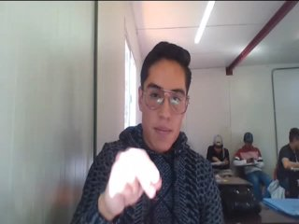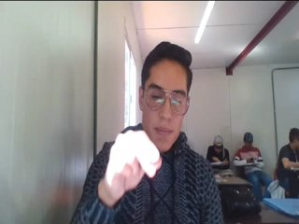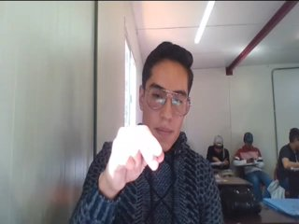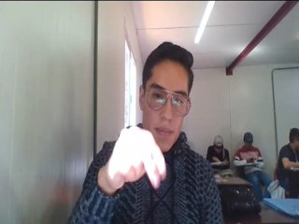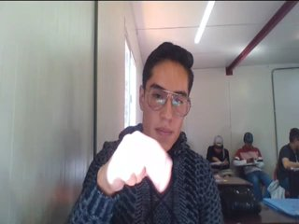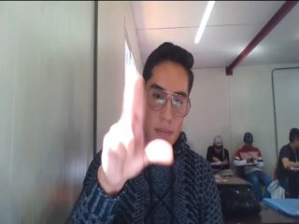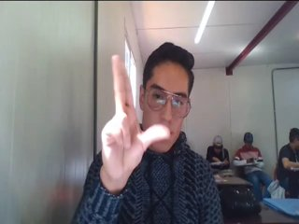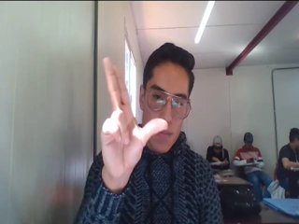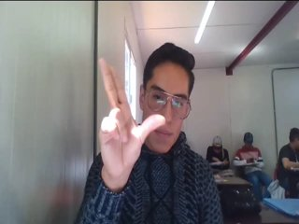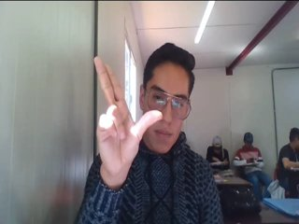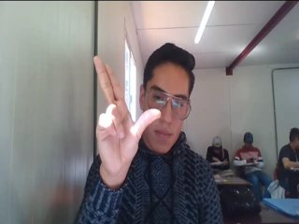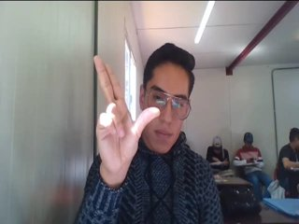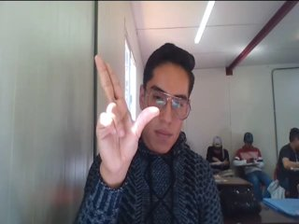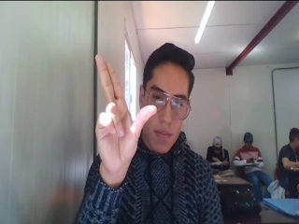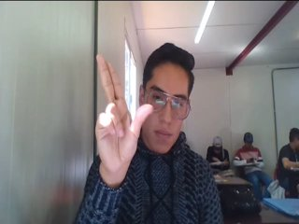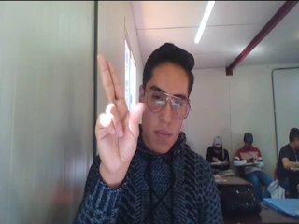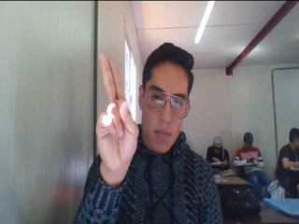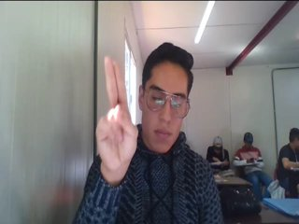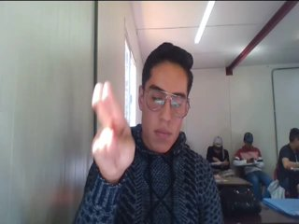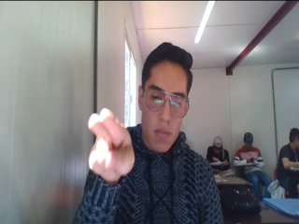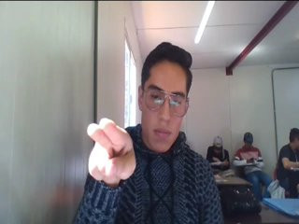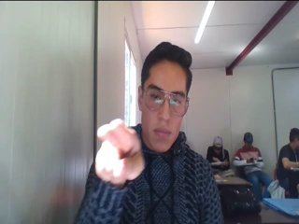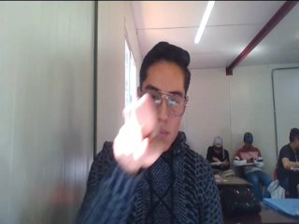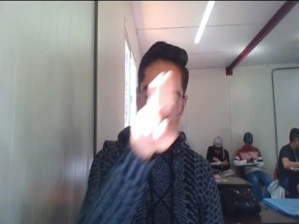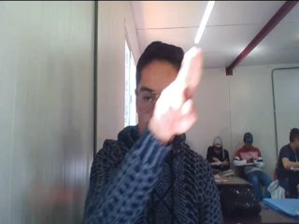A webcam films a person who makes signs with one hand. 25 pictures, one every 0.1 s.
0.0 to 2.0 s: Zoom in.
2.1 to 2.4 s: Pointing with two fingers.
